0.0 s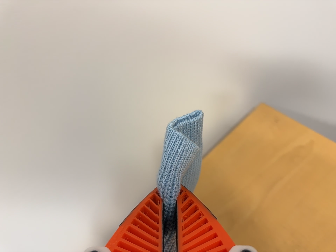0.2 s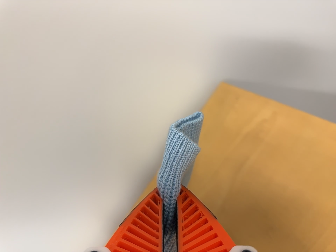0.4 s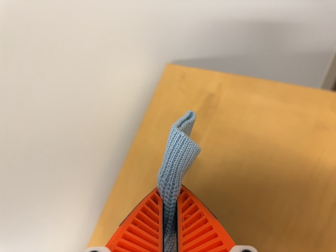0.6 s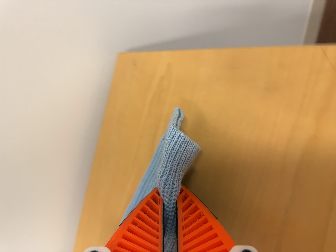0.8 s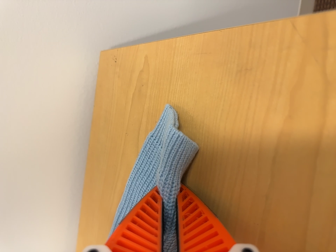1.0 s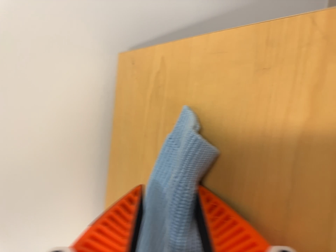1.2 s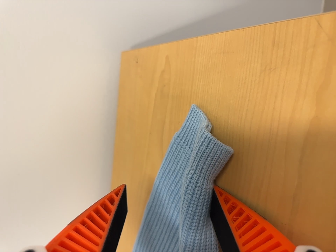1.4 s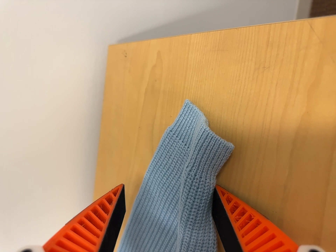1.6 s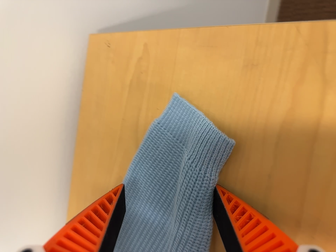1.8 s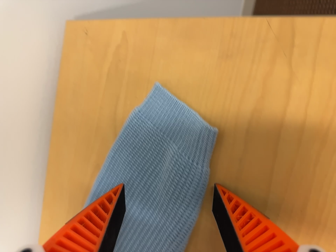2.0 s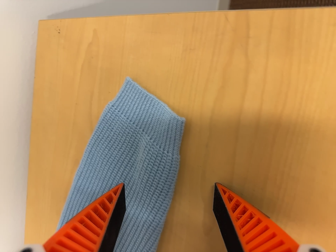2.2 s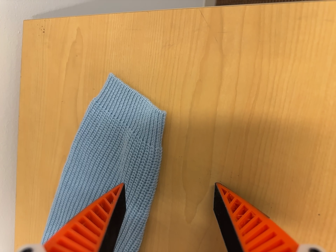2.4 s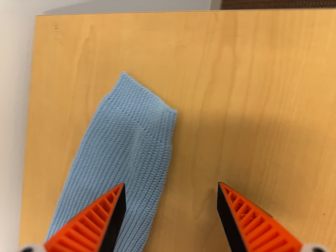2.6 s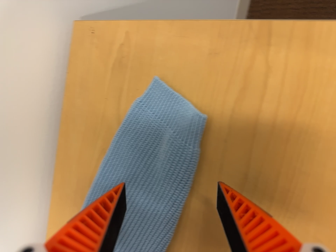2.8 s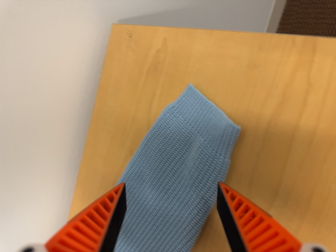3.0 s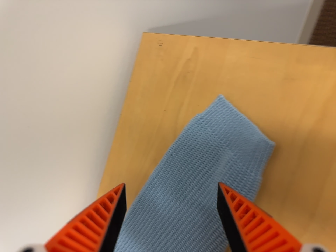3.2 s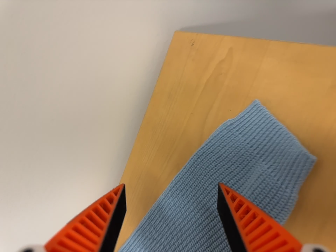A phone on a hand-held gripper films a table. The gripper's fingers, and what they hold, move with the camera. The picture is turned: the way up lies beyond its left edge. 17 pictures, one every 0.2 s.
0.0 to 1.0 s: The camera travels to its right and forward, about 24 cm, so close, fixed things drift to the left. It rolls about its line of sight by about 40 degrees, and the scene rotates counterclockwise.
1.0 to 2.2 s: The camera pans to its right by about 25 degrees.
2.2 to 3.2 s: The camera swings to its left by about 20 degrees, and the scene slides to the right. It travels to its left, about 6 cm, so close, fixed things drift to the right. It rolls about its line of sight by about 15 degrees, and the scene rotates clockwise.
The film runs backward here.
